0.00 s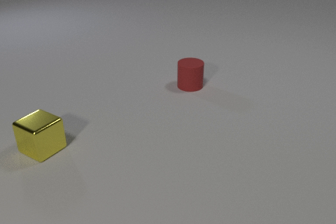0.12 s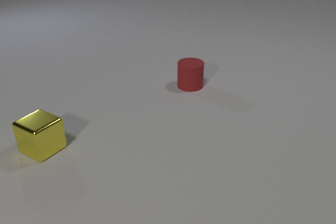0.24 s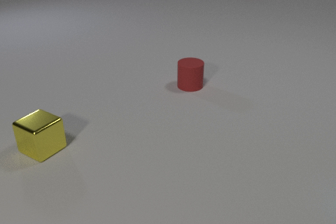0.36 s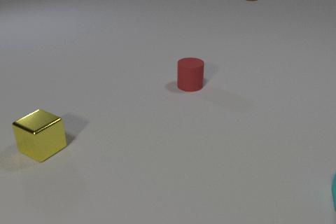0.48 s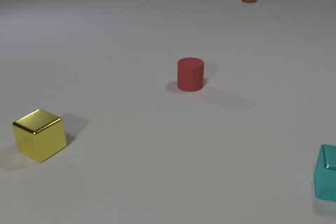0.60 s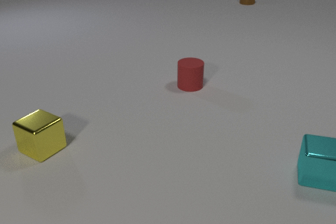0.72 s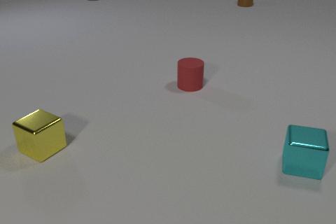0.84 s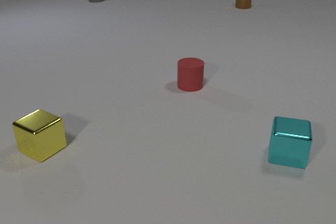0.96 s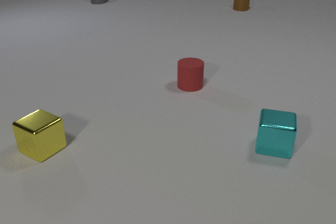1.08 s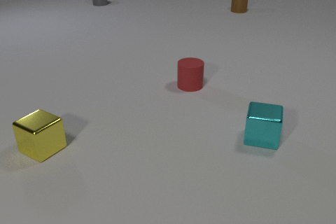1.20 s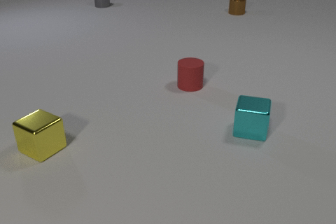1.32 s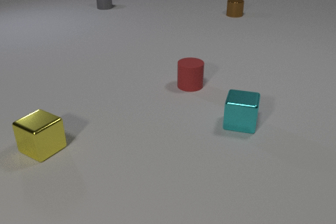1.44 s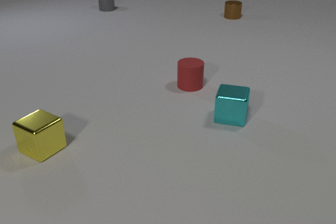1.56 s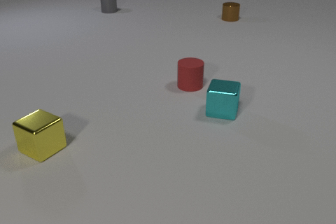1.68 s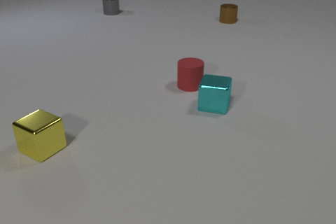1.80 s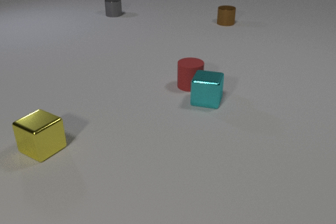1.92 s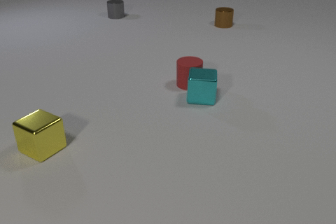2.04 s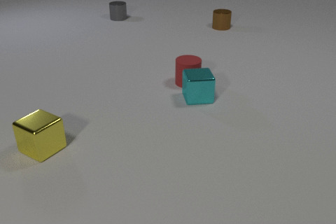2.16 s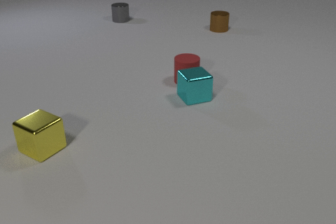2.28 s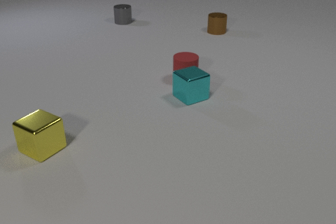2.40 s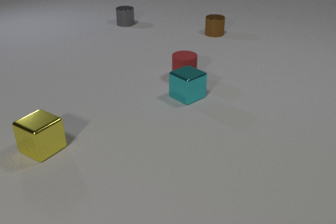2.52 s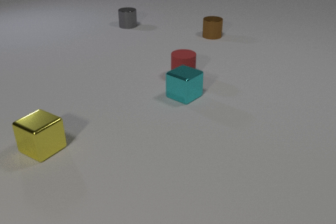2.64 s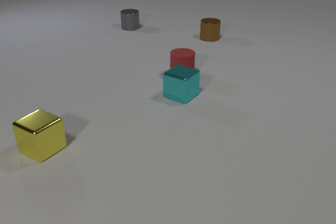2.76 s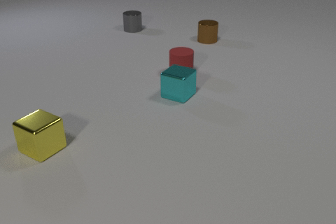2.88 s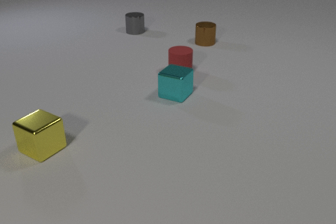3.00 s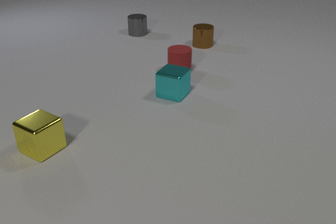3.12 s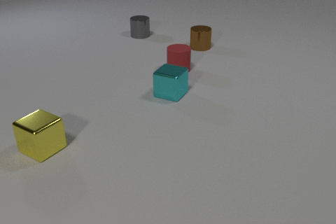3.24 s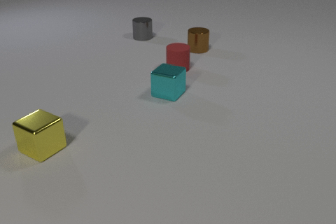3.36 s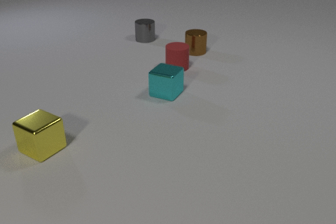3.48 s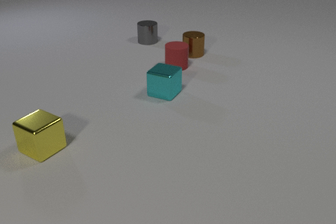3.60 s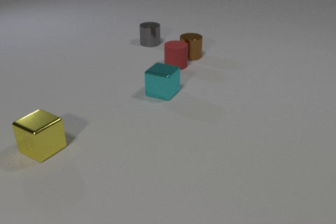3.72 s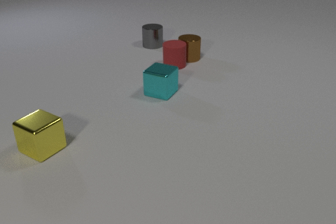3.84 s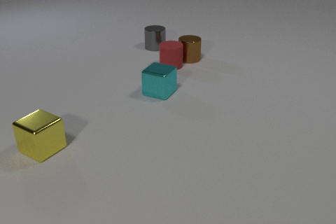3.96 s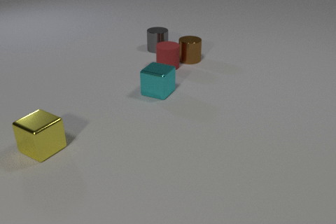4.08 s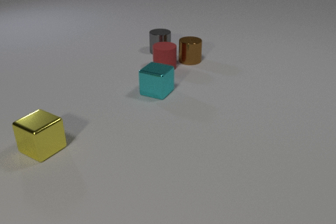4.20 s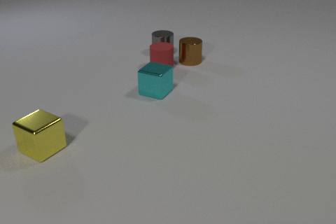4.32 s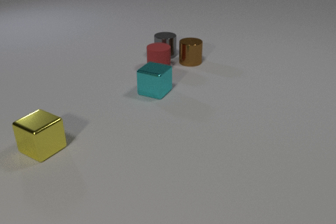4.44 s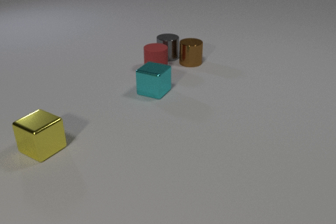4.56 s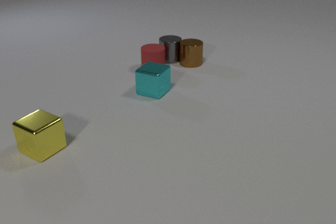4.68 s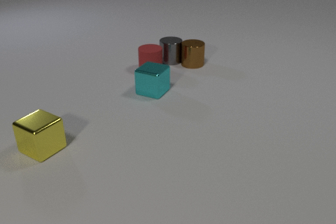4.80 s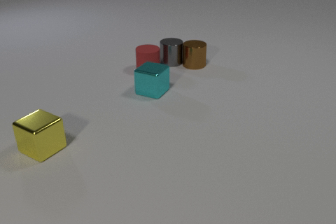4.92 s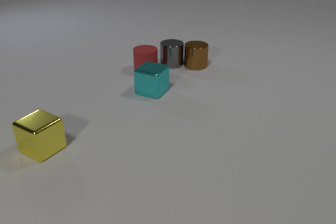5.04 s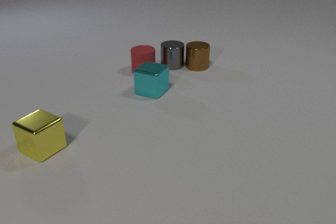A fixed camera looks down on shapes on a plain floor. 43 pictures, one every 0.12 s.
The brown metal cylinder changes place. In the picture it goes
toward the camera.
The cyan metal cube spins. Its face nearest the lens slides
to the right.
0.00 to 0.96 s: The cyan metal cube comes in at the right edge, slides to the left and away from the camera. The brown metal cylinder comes in at the top edge, slides toward the camera. The gray metal cylinder comes in at the top edge, slides toward the camera.
0.96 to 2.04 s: The cyan metal cube slides away from the camera and to the left, spins so that its near face slides to the right, counterclockwise seen from above. The red rubber cylinder slides away from the camera. The brown metal cylinder slides toward the camera. The gray metal cylinder slides toward the camera. The cyan metal cube and the red rubber cylinder collide.
2.04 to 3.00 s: The cyan metal cube slides to the left, spins counterclockwise seen from above by about 60 degrees, its near face sliding to the right. The red rubber cylinder slides away from the camera. The brown metal cylinder slides toward the camera. The gray metal cylinder slides toward the camera.
3.00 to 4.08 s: The cyan metal cube slides to the left. The red rubber cylinder slides to the left and away from the camera. The brown metal cylinder slides toward the camera. The gray metal cylinder slides toward the camera and to the right. The red rubber cylinder and the brown metal cylinder collide.
4.08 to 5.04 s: The red rubber cylinder slides to the left and toward the camera. The brown metal cylinder slides toward the camera and to the right. The gray metal cylinder slides toward the camera. The brown metal cylinder and the gray metal cylinder collide.
How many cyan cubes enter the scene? 1.
What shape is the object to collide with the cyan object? cylinder.
How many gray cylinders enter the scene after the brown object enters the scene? 1.
